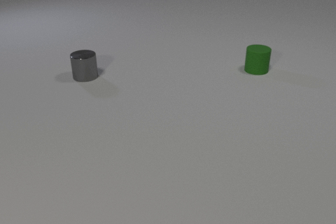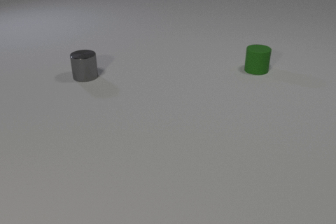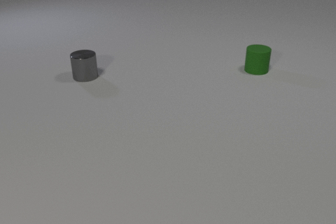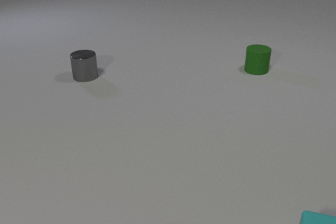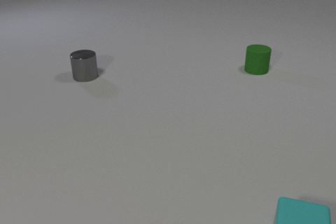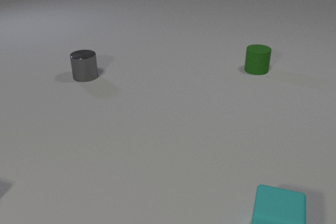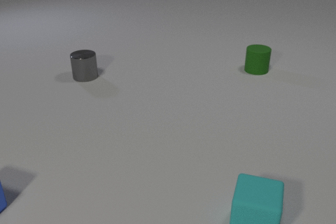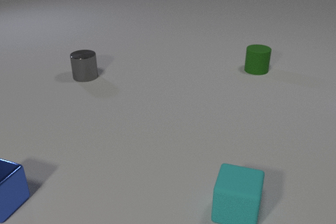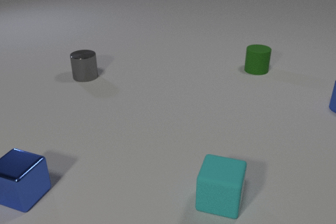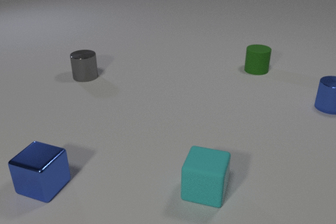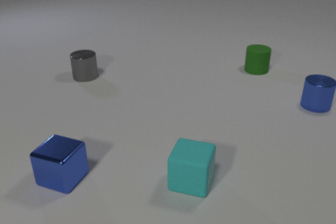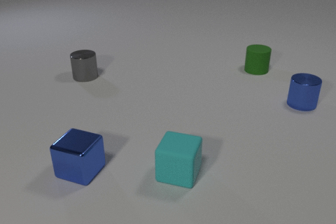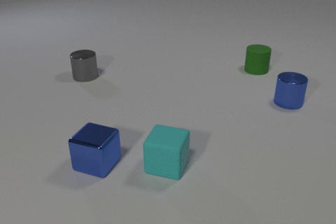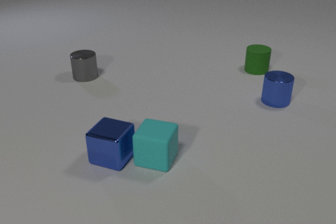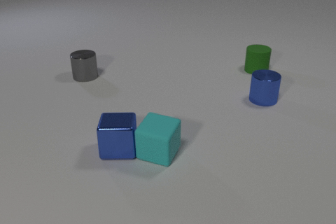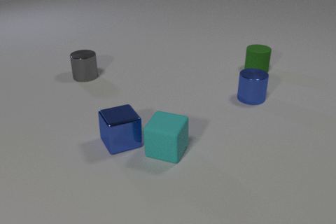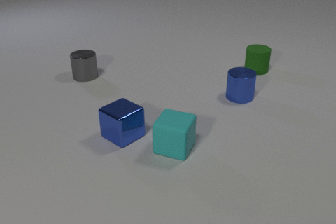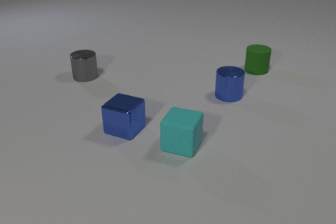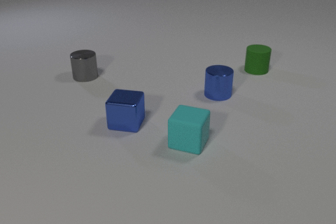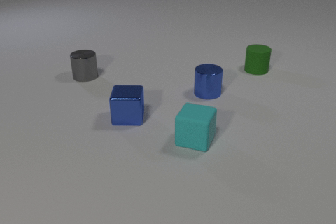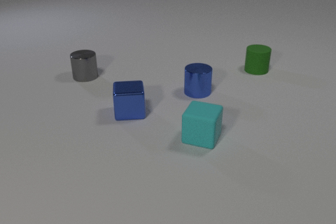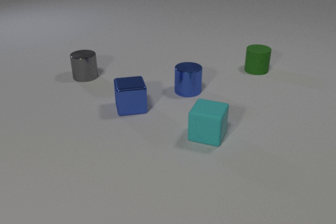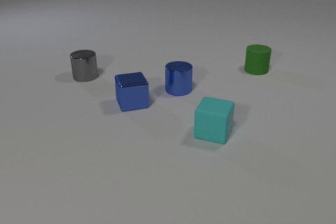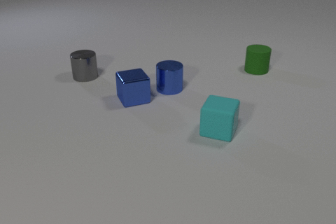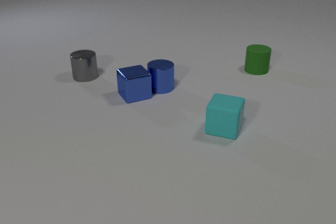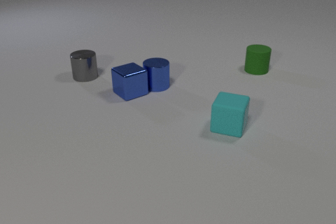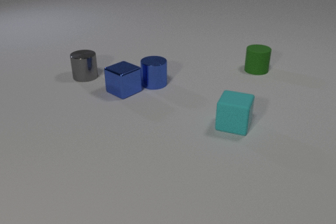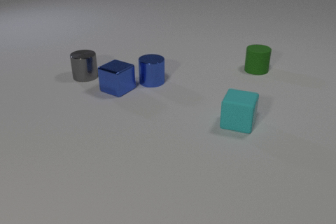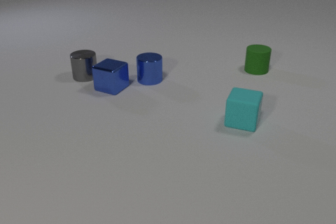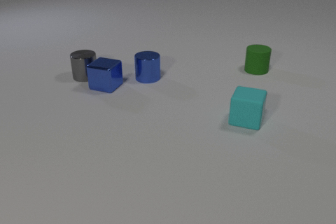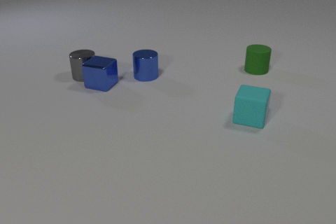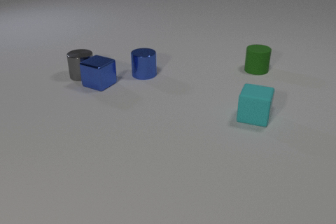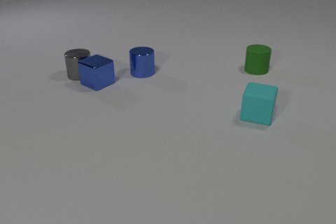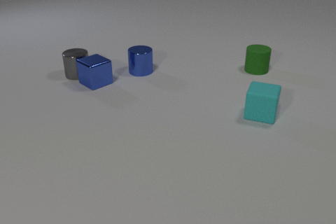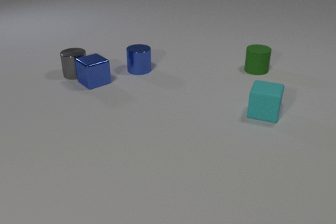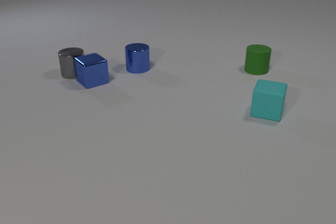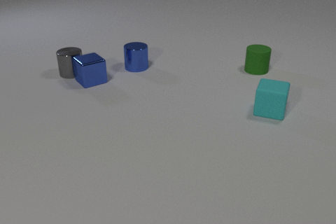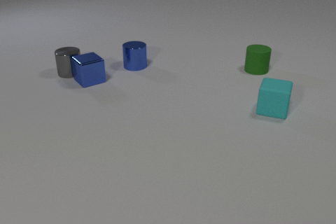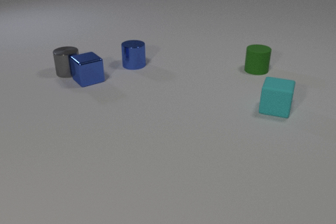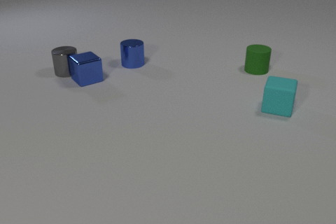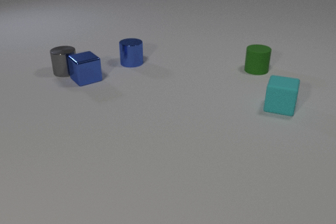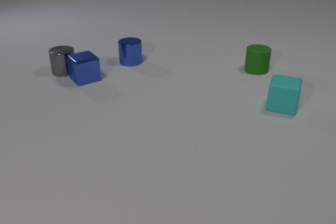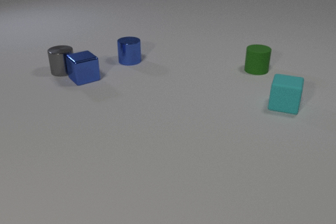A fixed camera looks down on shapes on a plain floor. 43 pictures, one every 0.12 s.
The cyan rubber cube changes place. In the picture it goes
away from the camera.
The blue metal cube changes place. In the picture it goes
away from the camera.
0.00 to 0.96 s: The blue metal cube comes in at the left edge, slides to the right. The cyan rubber cube comes in at the bottom edge, slides to the left and away from the camera. The blue metal cylinder comes in at the right edge.
0.96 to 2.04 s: The blue metal cube slides to the right and away from the camera, spins counterclockwise seen from above by about 90 degrees, its near face sliding to the right. The cyan rubber cube slides away from the camera and to the left. The blue metal cylinder slides to the left. The blue metal cube and the cyan rubber cube collide.
2.04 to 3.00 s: The blue metal cube slides away from the camera, spins counterclockwise seen from above by about 60 degrees, its near face sliding to the right. The cyan rubber cube slides to the right and away from the camera. The blue metal cylinder slides to the left. The blue metal cube and the blue metal cylinder collide.
3.00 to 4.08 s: The blue metal cube slides to the left and away from the camera. The cyan rubber cube slides away from the camera and to the right. The blue metal cylinder slides away from the camera and to the left. The gray metal cylinder slides to the left and away from the camera. The blue metal cube and the gray metal cylinder collide.
4.08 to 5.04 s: The blue metal cube slides away from the camera and to the left. The cyan rubber cube slides away from the camera and to the right. The blue metal cylinder slides away from the camera. The gray metal cylinder slides to the left and away from the camera.
How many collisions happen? 3.
Are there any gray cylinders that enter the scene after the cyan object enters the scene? no.
How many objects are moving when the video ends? 4.
